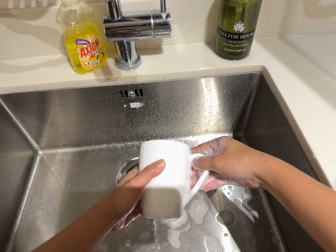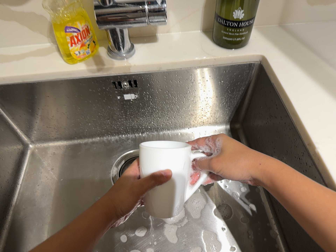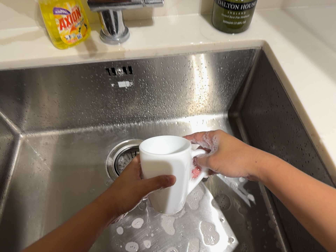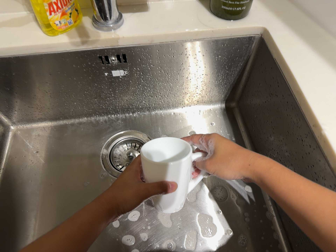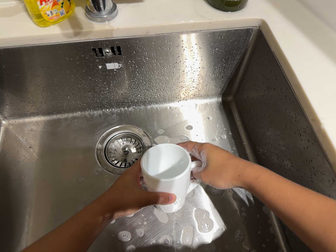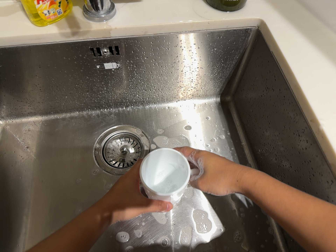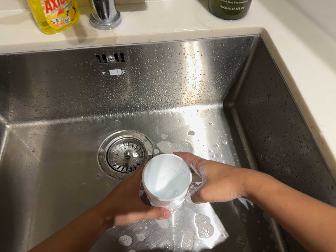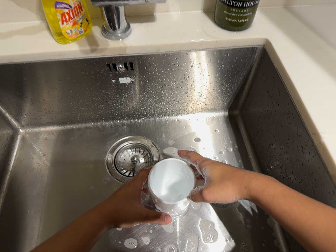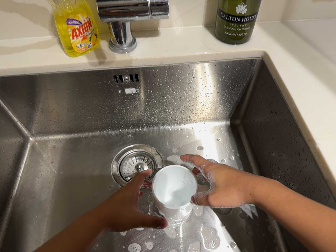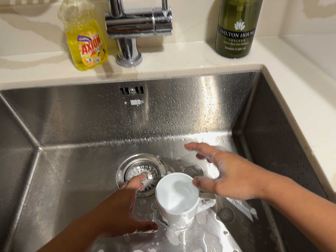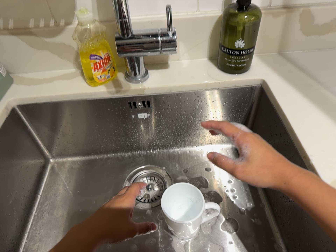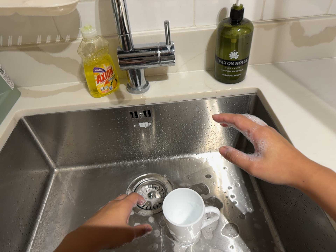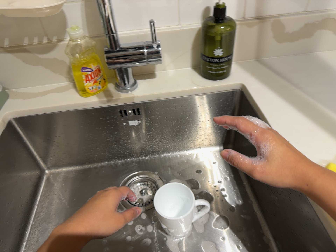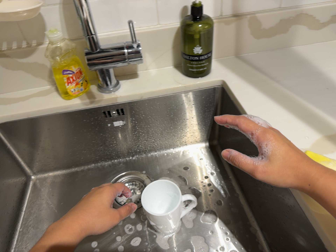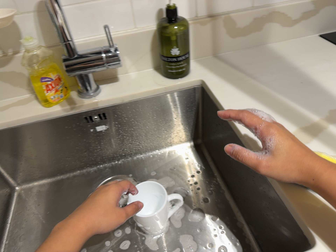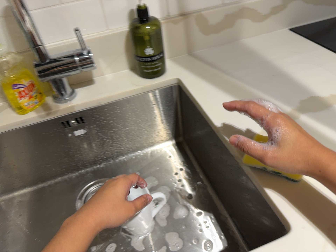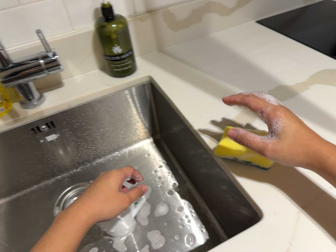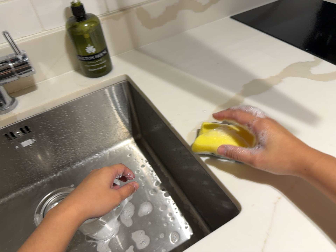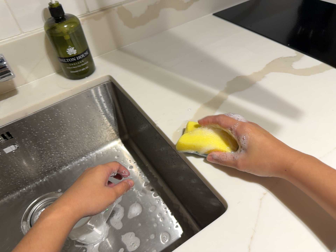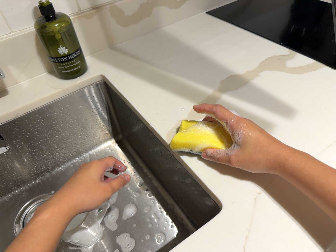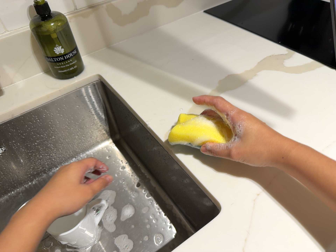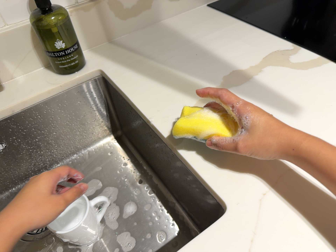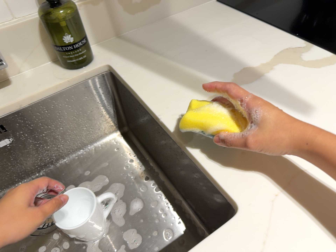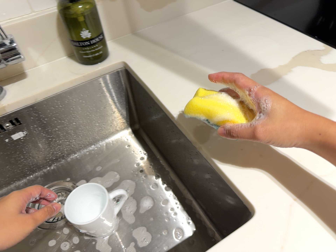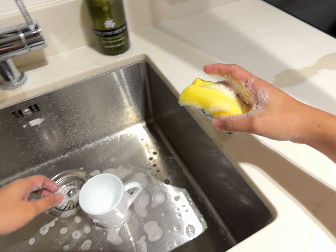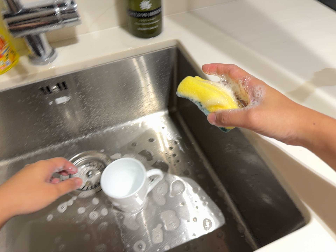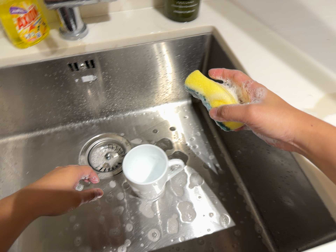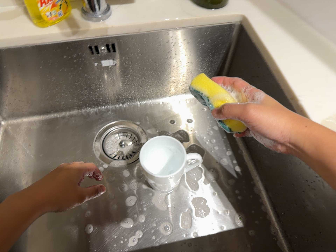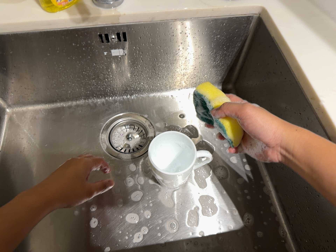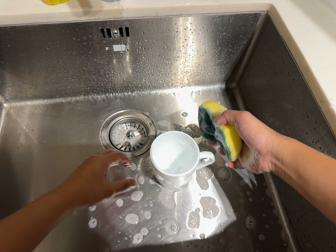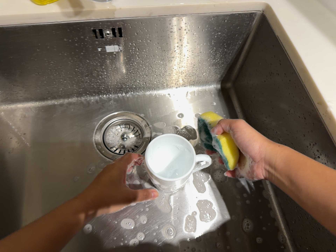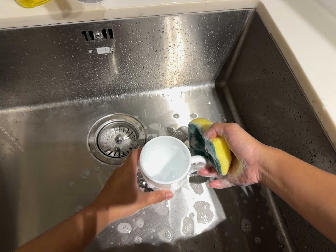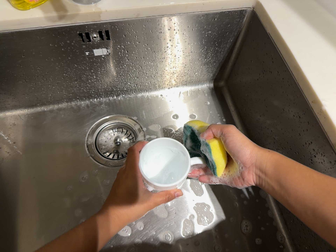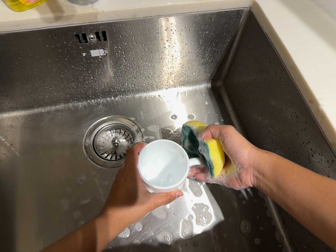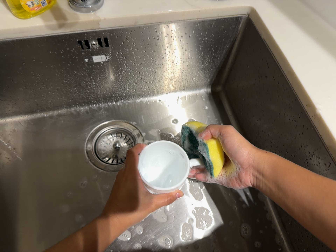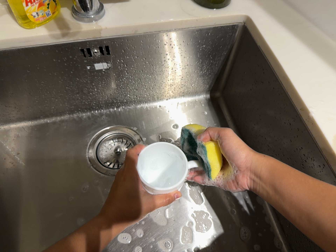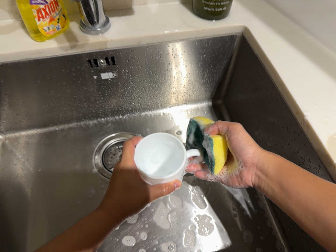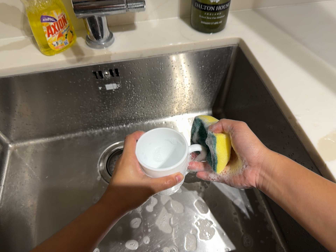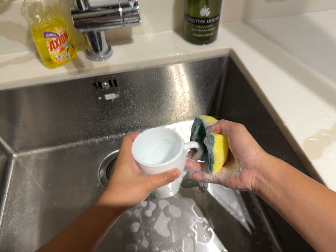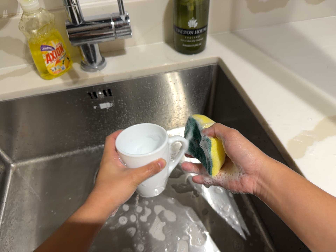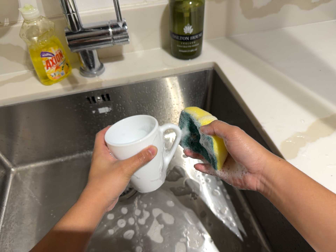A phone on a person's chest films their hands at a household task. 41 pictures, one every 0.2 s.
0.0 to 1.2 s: The camera travels forward, about 6 cm, so what stands in front looms larger. Its aim tips toward the bottom of its view by about 10 degrees, and the scene shifts upward.
1.2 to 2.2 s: The camera travels backward, about 12 cm, so what stands in front gets smaller. Its aim tips toward the top of its view by about 15 degrees, and the scene shifts downward.
2.2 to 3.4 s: The scene slides to the left, as the camera pans about 20 degrees to its right. It travels to its right, about 9 cm, so close, fixed things drift to the left. It rolls about its line of sight by about 20 degrees, and the scene rotates counterclockwise.
3.4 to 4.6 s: The camera shifts only a little, or ends up much as it began.
4.6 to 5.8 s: The camera travels to its left and forward, about 16 cm, so close, fixed things drift to the right. Its aim tips toward the bottom of its view by about 10 degrees, and the scene shifts upward. It rolls about its line of sight by about 20 degrees, and the scene rotates clockwise.
5.8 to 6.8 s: The camera shifts only a little, or ends up much as it began.
6.8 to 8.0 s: The camera travels backward, to its right and toward the bottom of its view, about 14 cm, so what stands in front gets smaller. Its aim tips toward the top of its view by about 15 degrees, and the scene shifts downward.
The film runs backward here.
